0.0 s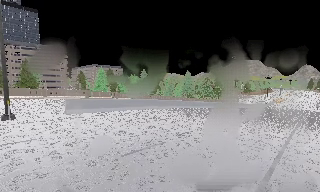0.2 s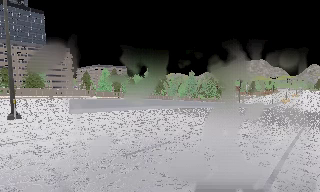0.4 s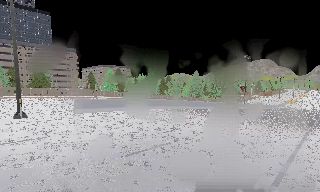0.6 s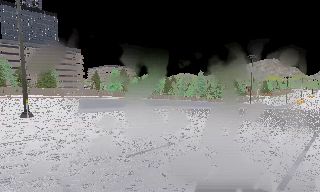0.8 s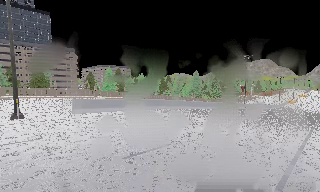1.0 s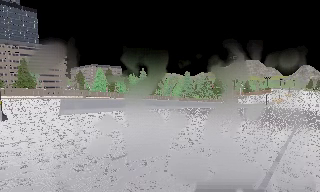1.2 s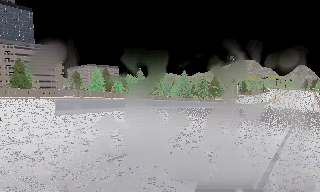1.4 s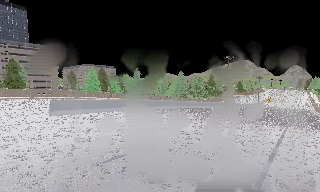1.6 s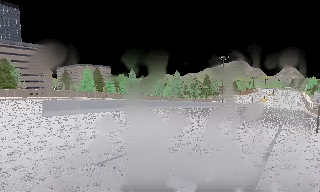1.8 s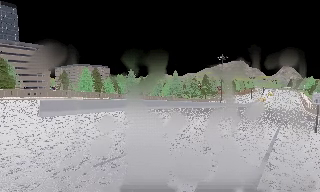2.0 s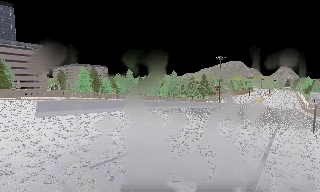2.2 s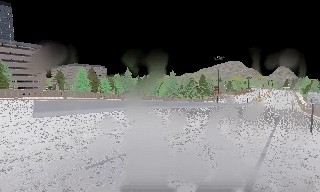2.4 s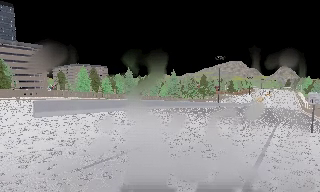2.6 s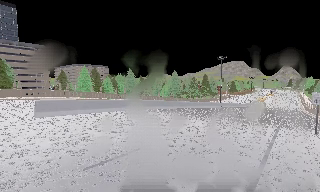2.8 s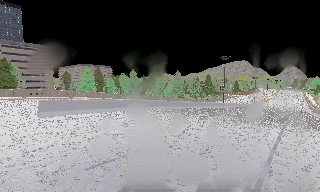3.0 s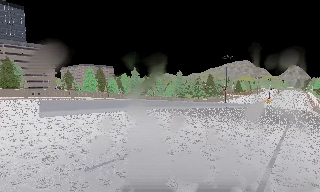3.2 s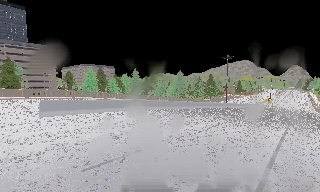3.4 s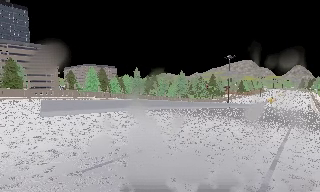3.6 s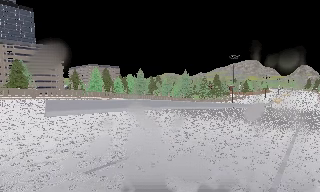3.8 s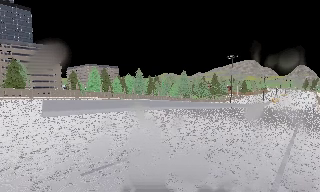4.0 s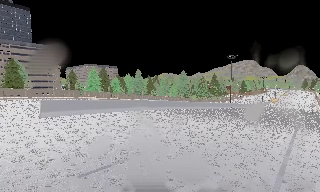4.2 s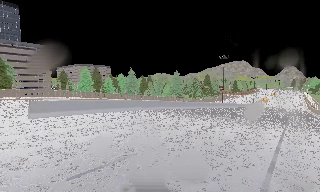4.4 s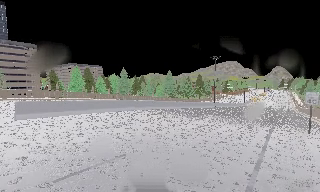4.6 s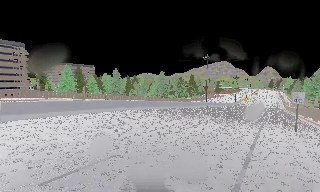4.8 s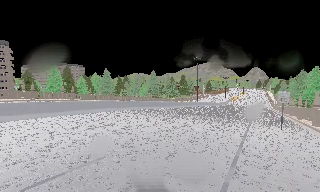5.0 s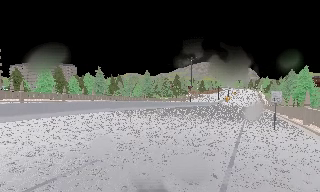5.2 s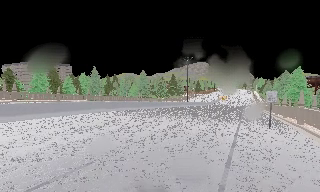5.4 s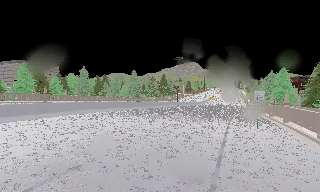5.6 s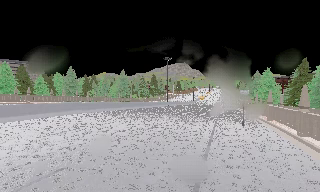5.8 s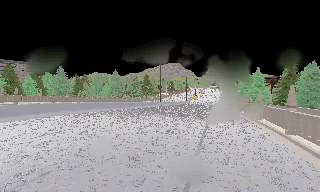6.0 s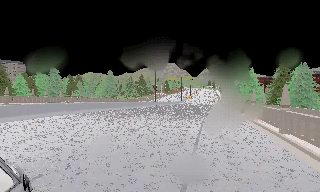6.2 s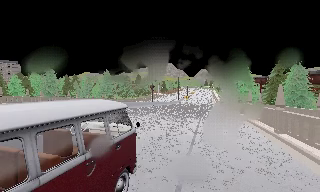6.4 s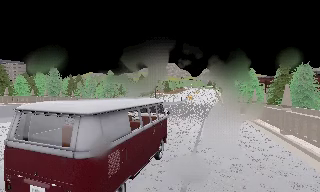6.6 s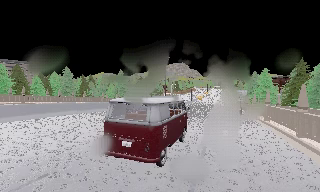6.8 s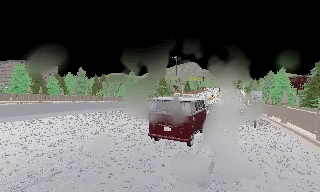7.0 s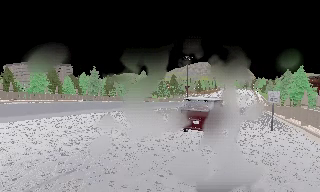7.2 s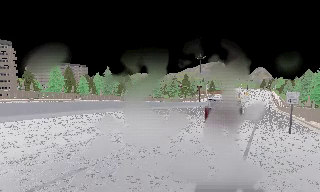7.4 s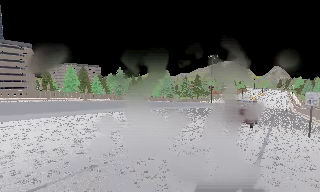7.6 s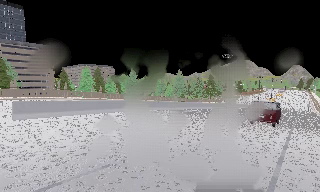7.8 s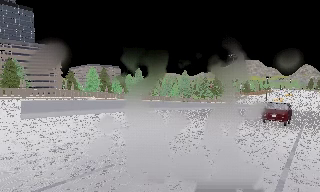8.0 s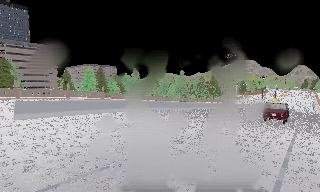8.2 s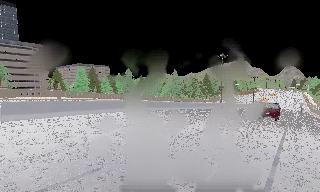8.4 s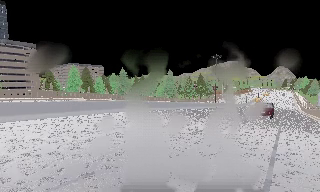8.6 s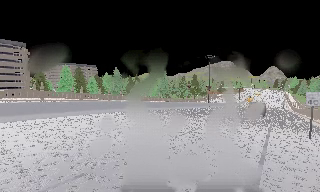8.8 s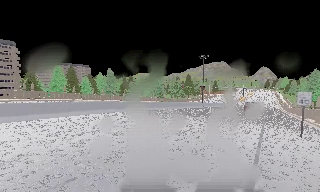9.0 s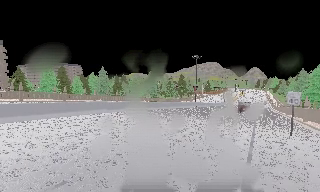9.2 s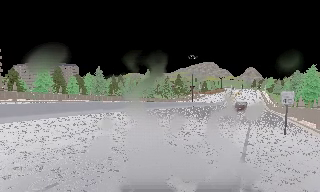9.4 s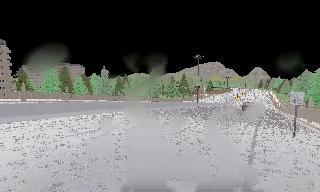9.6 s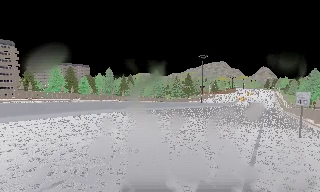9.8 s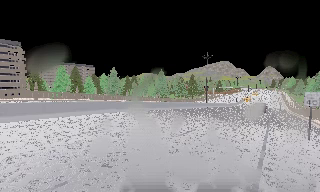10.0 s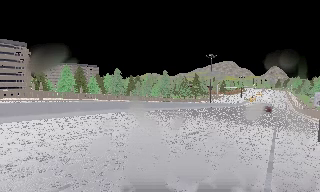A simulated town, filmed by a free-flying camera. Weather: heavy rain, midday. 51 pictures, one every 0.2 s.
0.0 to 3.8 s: The camera travels forward and to its right, about 1.5 m, so what stands in front looms larger.
3.8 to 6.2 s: The scene slides to the left, as the camera pans about 25 degrees to its right. It travels forward and to its right, about 1 m, so what stands in front looms larger.
6.2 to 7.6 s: The camera swings to its left by about 25 degrees, and the scene slides to the right.
7.6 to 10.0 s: The camera travels forward, about 1 m, so what stands in front looms larger.
The film runs forward here.
